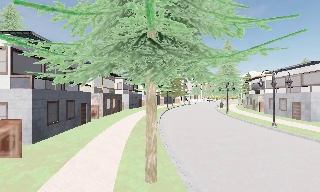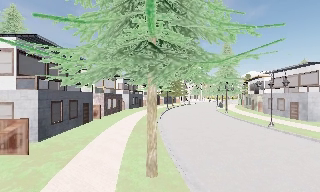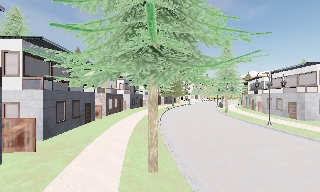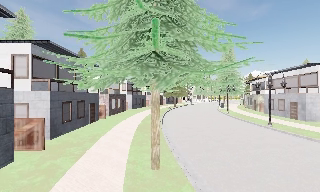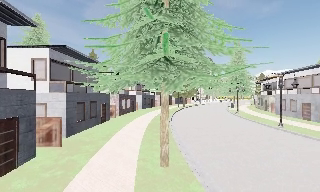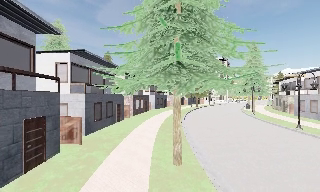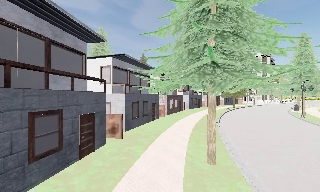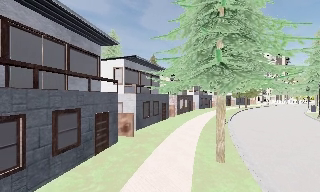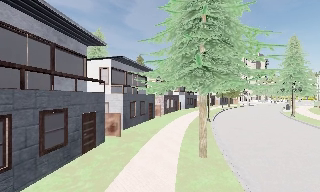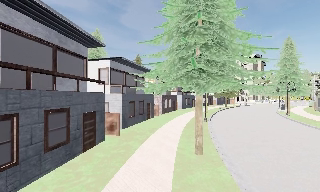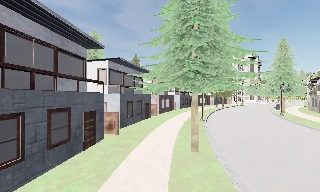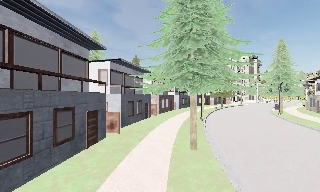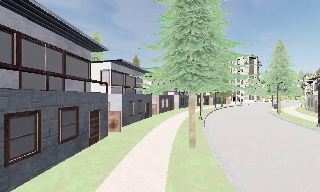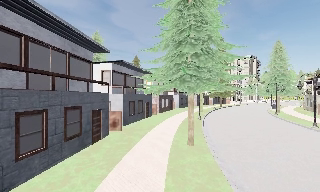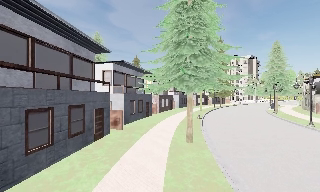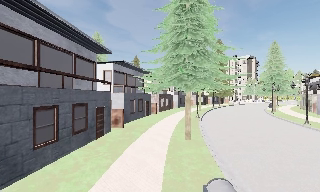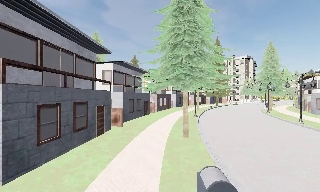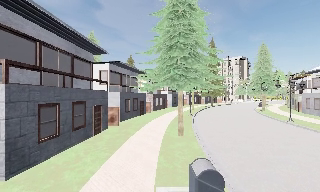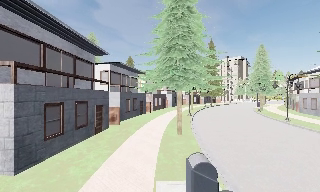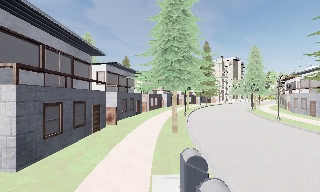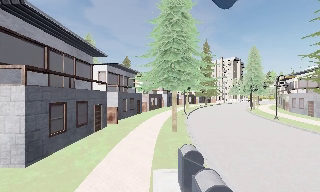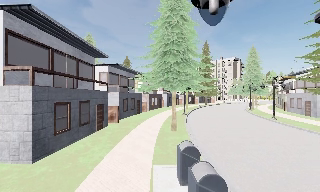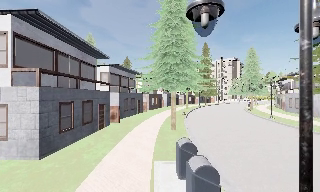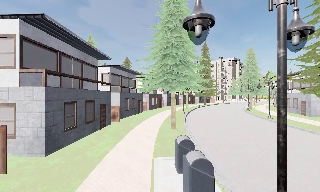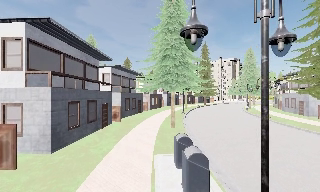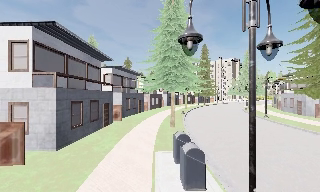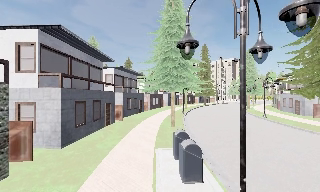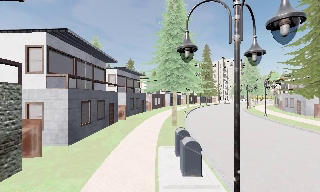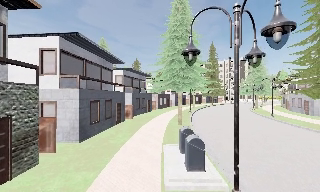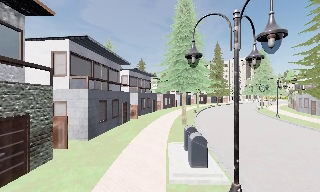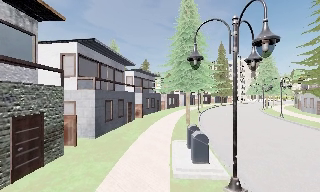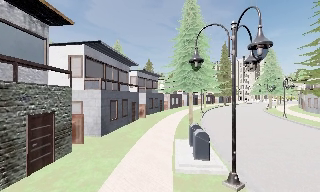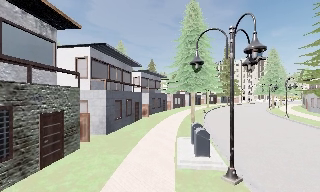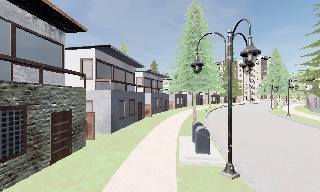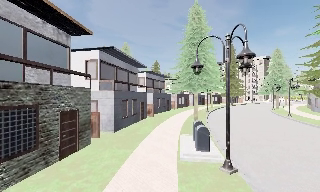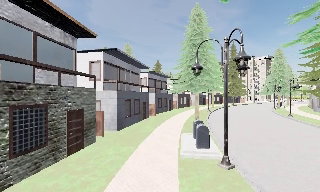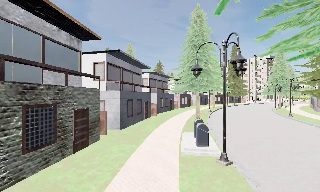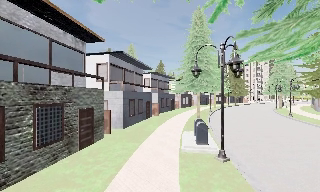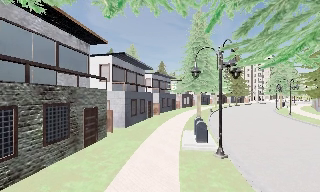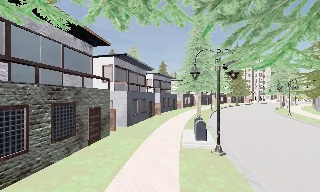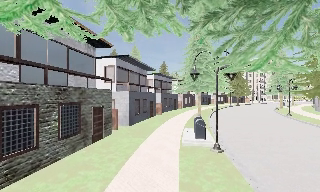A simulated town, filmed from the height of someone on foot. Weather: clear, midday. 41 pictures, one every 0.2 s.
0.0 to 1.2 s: The camera pans to its left, which is counterclockwise from overhead, by about 20 degrees. It travels backward, about 2 m, so what stands in front gets smaller.
1.2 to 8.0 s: The camera travels backward, about 11 m, so what stands in front gets smaller.
The film runs backward here.
